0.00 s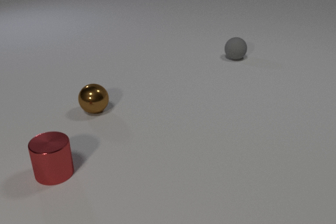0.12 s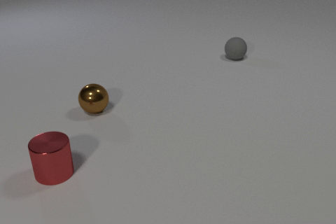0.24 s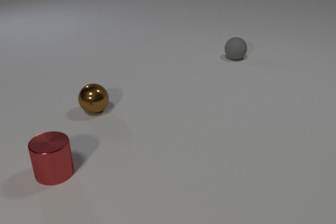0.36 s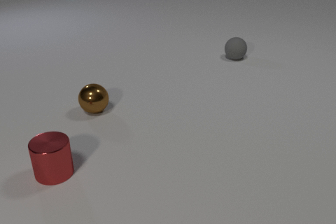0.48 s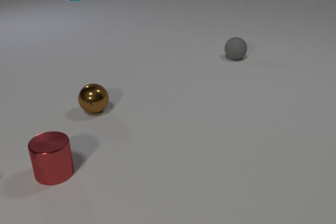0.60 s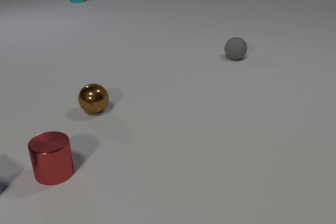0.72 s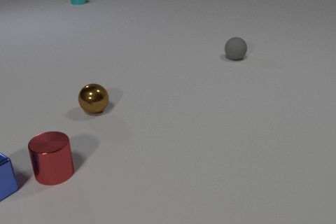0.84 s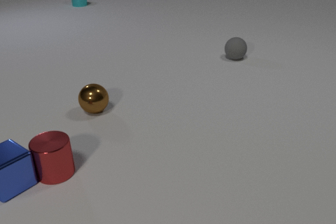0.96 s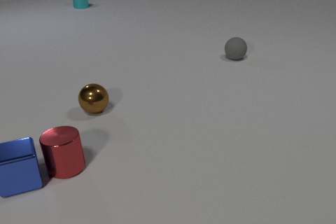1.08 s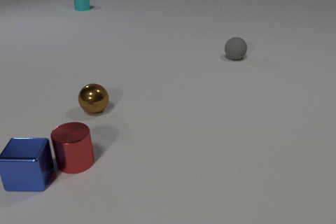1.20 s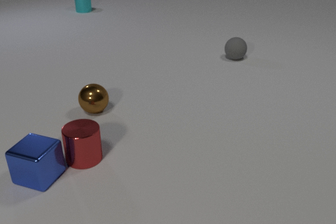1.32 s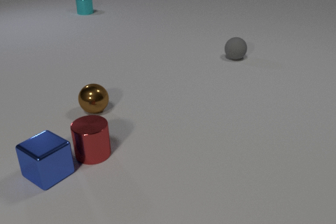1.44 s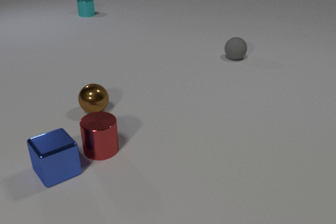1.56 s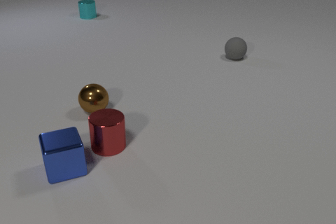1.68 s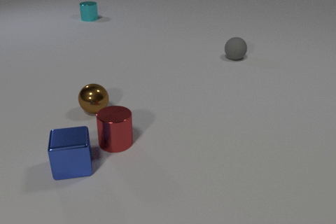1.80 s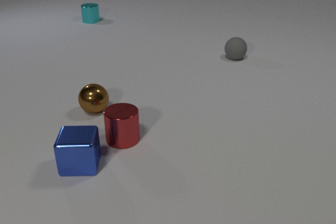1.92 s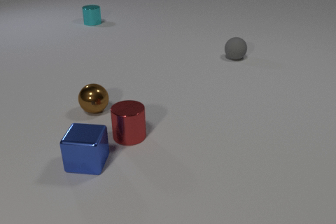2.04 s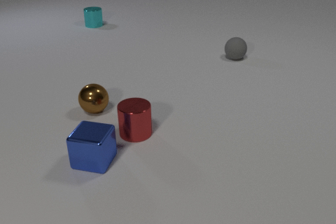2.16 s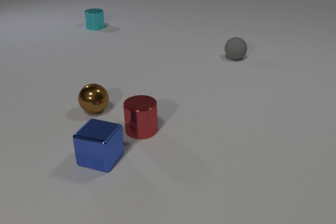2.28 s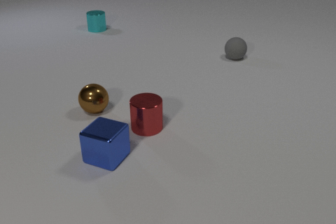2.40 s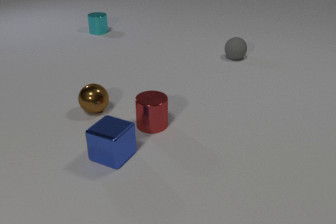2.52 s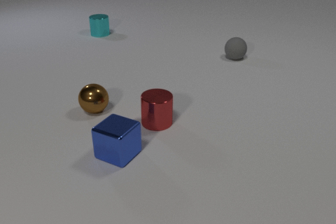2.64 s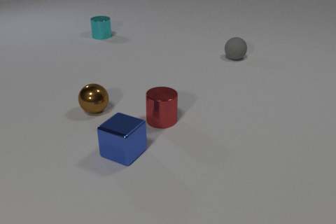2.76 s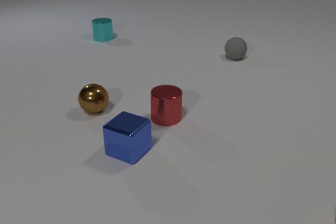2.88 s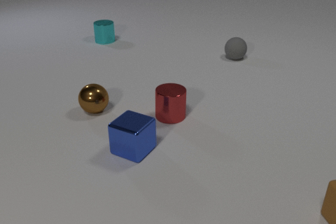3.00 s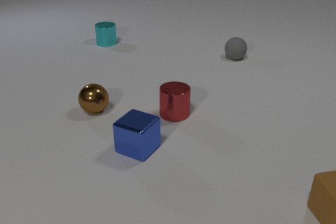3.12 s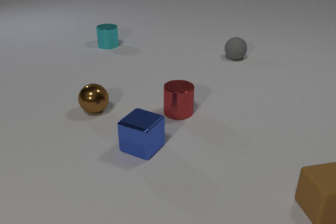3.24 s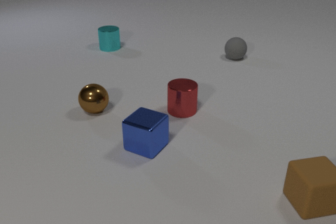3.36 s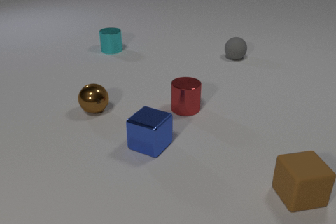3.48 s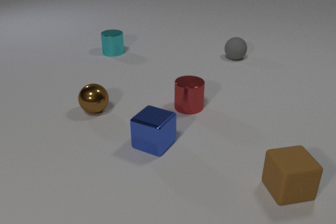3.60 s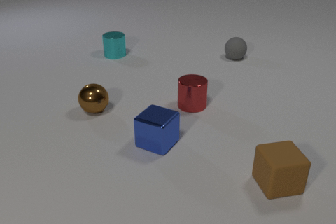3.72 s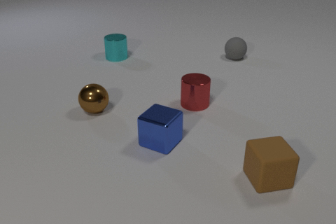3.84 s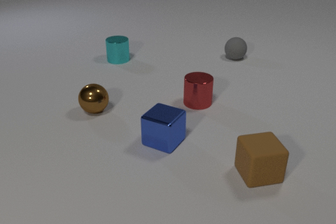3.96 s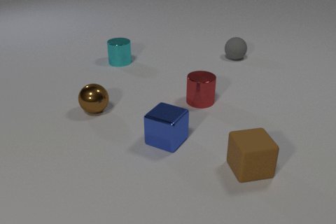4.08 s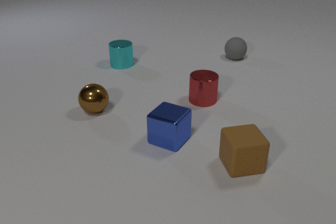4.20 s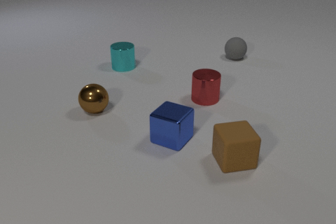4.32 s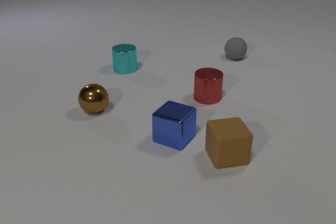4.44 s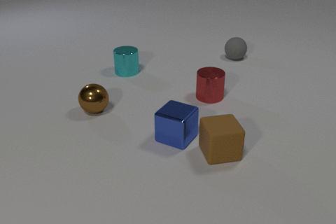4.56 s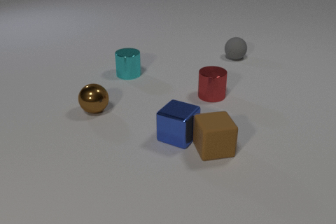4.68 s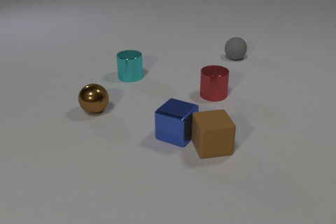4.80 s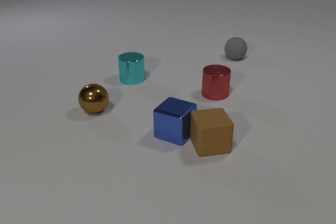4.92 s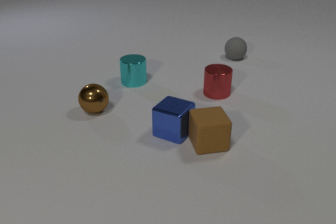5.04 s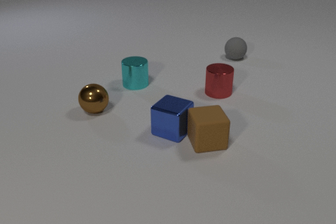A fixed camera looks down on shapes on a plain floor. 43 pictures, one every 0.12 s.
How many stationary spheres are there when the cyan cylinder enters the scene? 2.
How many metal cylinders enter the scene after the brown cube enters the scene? 0.
Are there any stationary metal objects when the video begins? yes.
0.00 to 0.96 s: The blue metal cube comes in at the left edge, slides to the right, spins clockwise seen from above by about 30 degrees, its near face sliding to the left. The red metal cylinder slides to the right. The cyan metal cylinder comes in at the top edge, slides toward the camera. The blue metal cube and the red metal cylinder collide.
0.96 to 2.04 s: The blue metal cube slides to the right, spins so that its near face slides to the left, clockwise seen from above. The red metal cylinder slides to the right and away from the camera. The cyan metal cylinder slides toward the camera.
2.04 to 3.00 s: The blue metal cube slides to the right. The red metal cylinder slides to the right and away from the camera. The brown rubber cube comes in at the right edge, slides to the left. The cyan metal cylinder slides toward the camera.
3.00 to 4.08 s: The blue metal cube slides to the right and away from the camera. The red metal cylinder slides away from the camera and to the right. The brown rubber cube slides to the left and away from the camera. The cyan metal cylinder slides toward the camera.
4.08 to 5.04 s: The blue metal cube slides away from the camera. The red metal cylinder slides away from the camera and to the right. The brown rubber cube slides to the left and away from the camera. The cyan metal cylinder slides toward the camera. The blue metal cube and the brown rubber cube collide.
